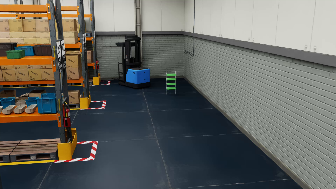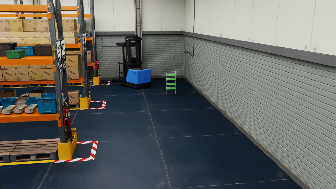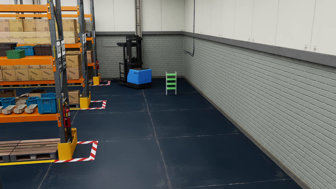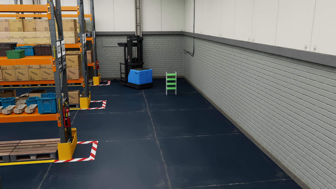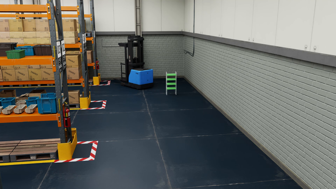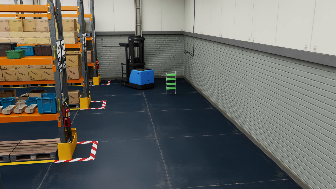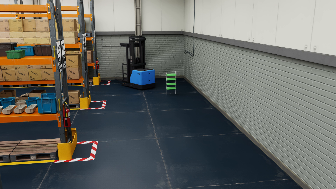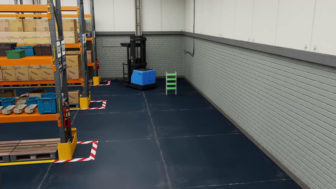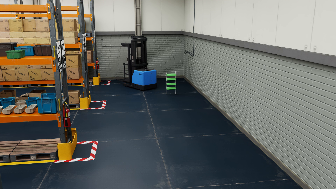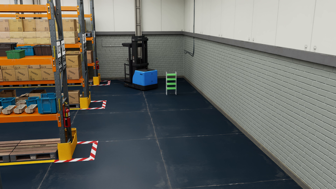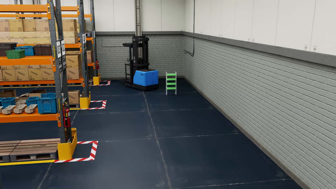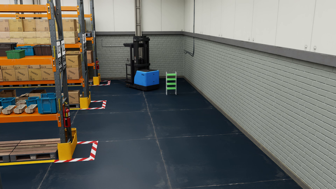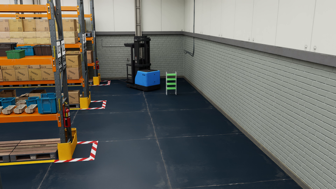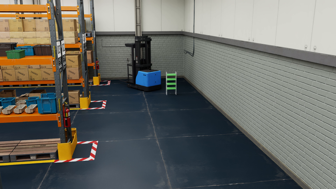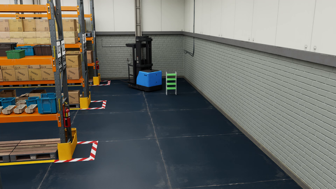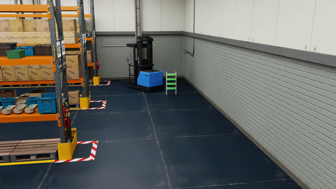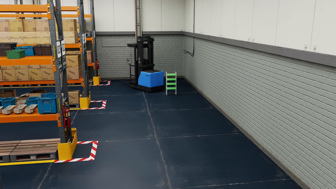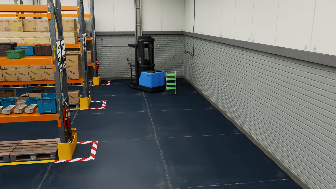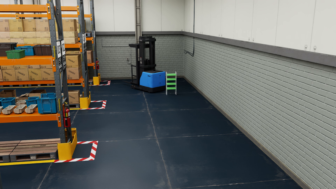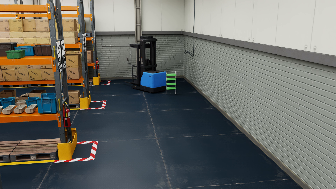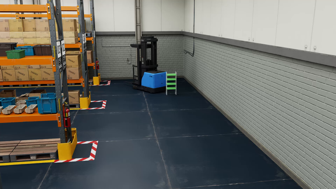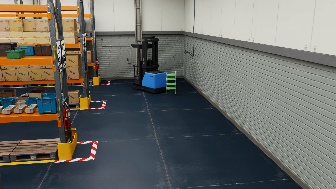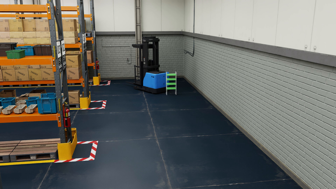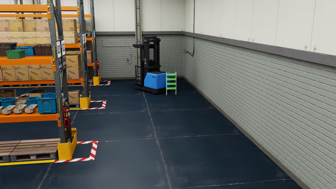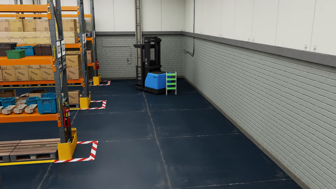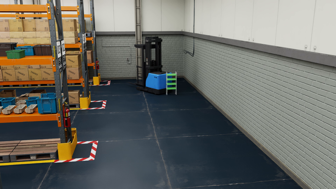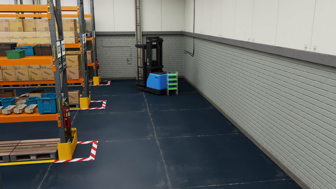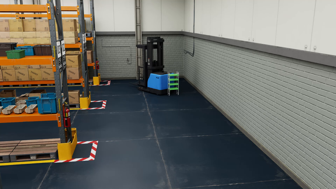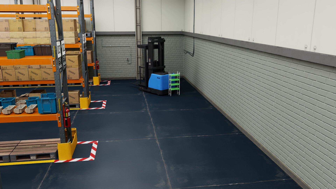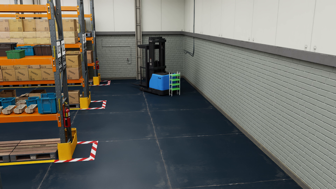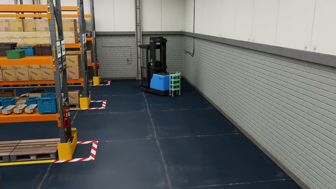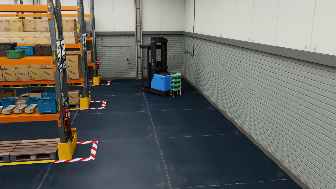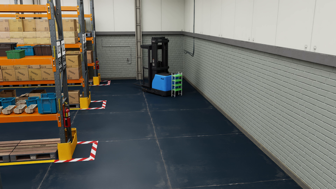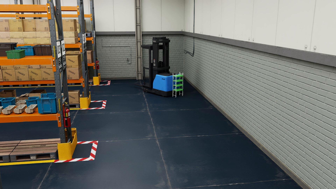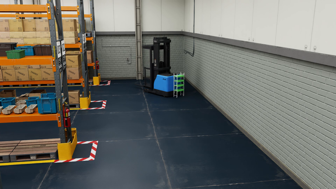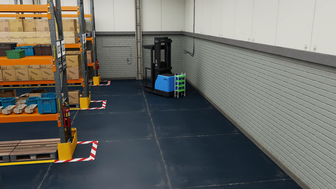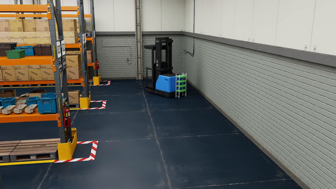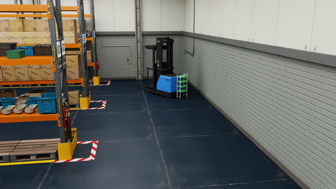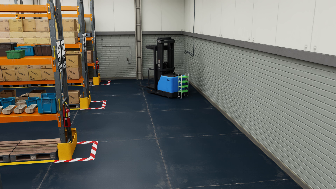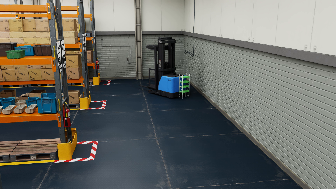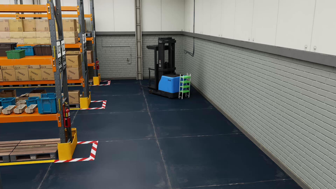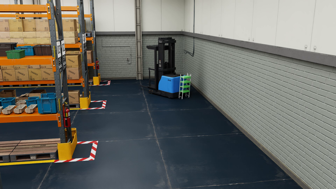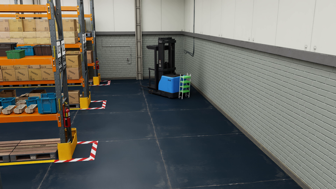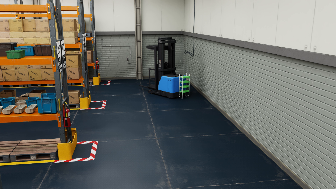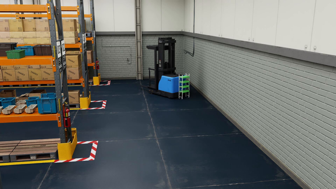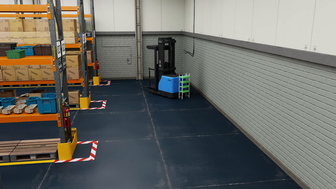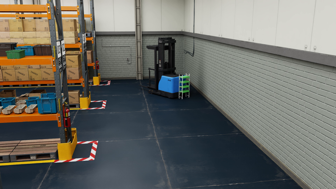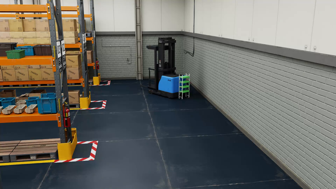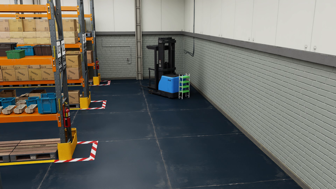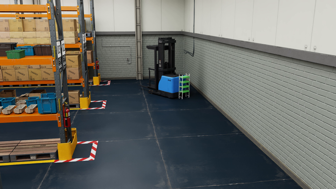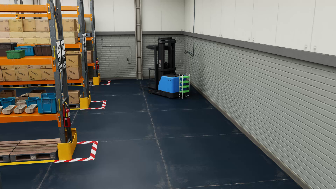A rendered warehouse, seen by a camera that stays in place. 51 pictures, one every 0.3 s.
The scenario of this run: A forklift runs into an object in its way.
